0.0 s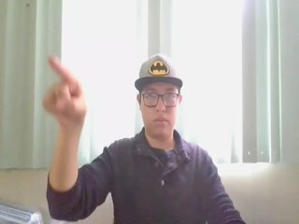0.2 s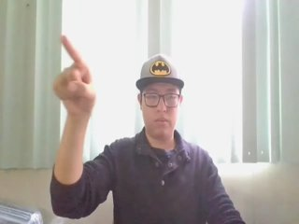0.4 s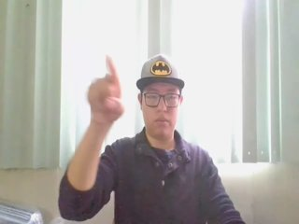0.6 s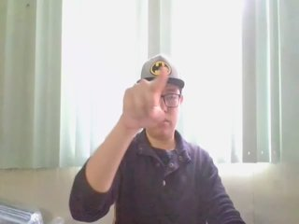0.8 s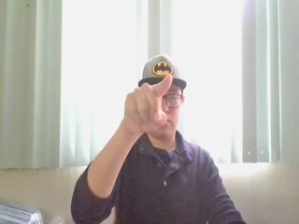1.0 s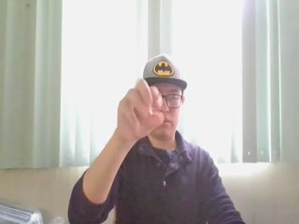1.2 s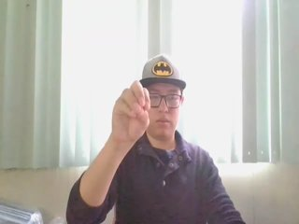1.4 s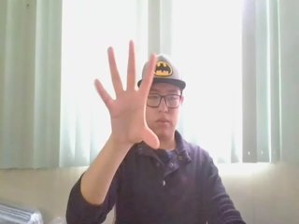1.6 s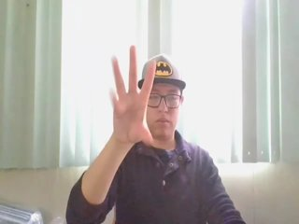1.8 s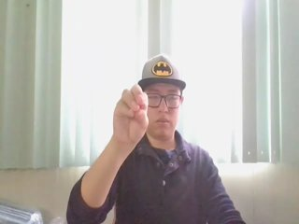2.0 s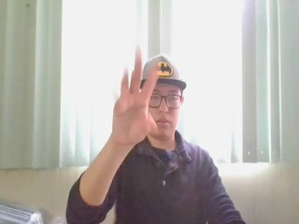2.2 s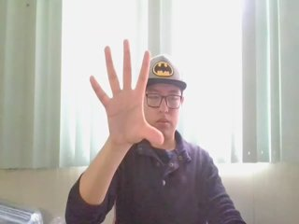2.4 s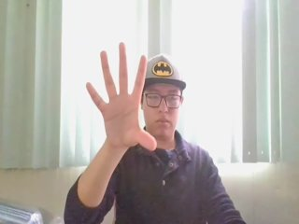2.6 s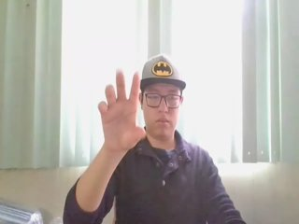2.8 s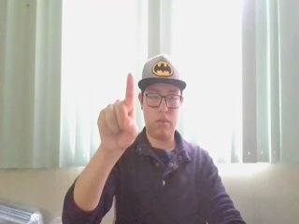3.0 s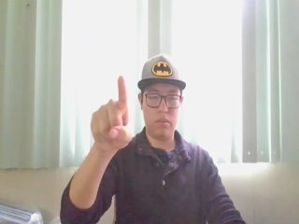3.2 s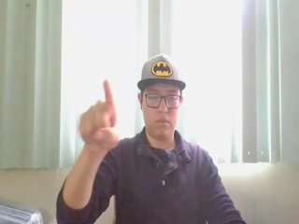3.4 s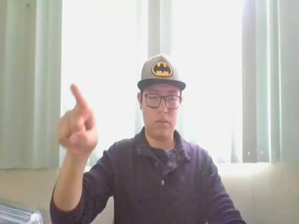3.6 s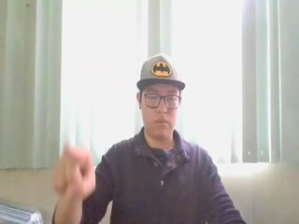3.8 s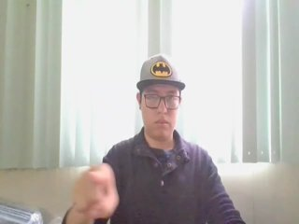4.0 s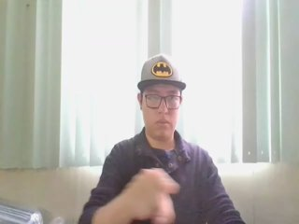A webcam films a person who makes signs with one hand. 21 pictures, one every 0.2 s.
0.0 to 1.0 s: Pointing with one finger.
1.1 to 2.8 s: Open twice.
2.9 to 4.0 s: Pointing with one finger.
